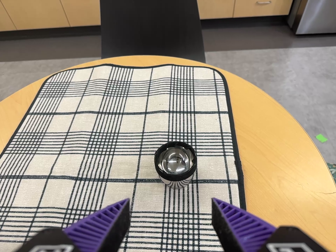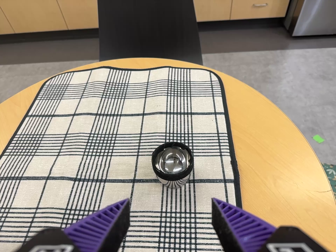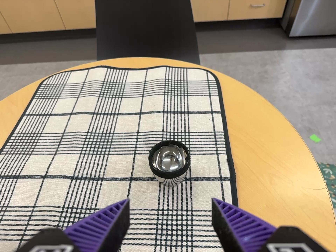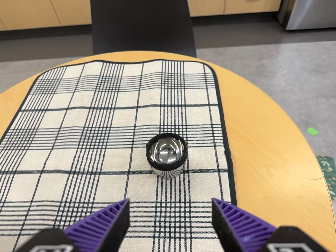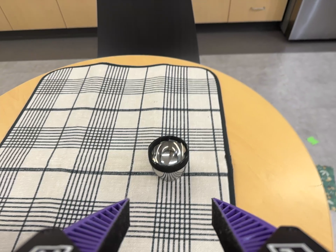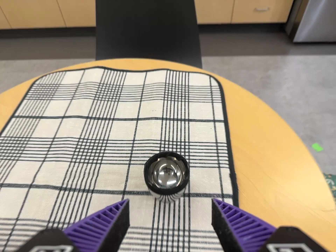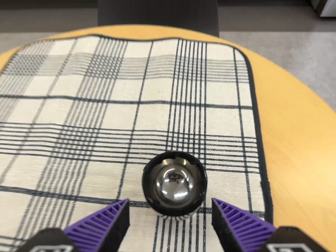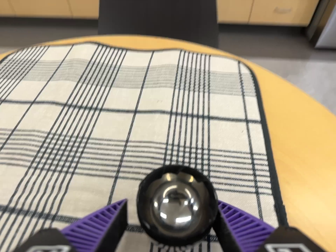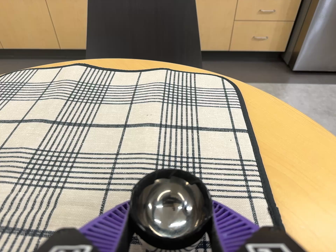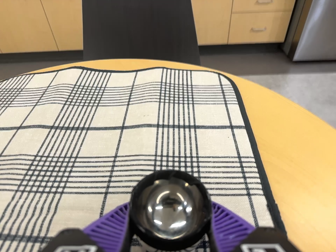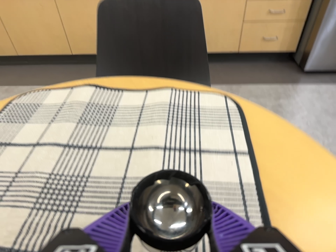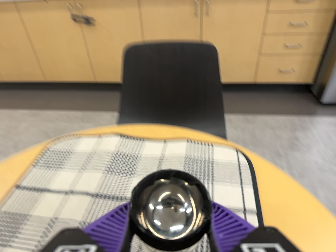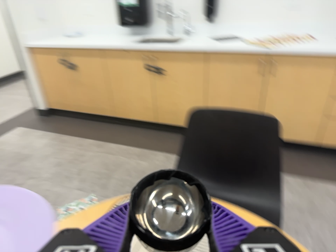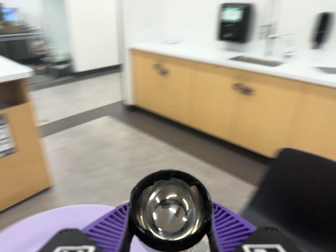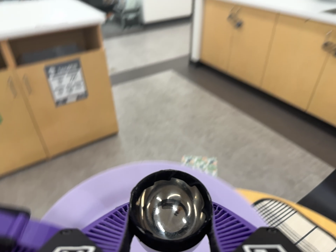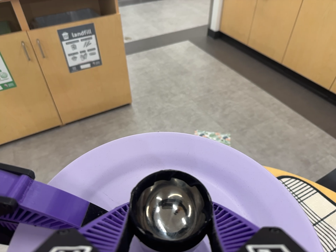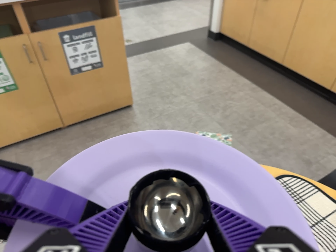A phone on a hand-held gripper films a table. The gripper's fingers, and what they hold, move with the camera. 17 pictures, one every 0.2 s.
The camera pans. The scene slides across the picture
to the right.
0.0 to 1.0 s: The camera shifts only a little, or ends up much as it began.
1.0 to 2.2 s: The camera travels toward the top of its view and forward, about 12 cm, so close, fixed things drift downward. Its aim tips toward the top of its view by about 10 degrees, and the scene shifts downward.
2.2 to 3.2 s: The scene slides to the right, as the camera pans about 45 degrees to its left. It travels to its left and toward the top of its view, about 22 cm, so close, fixed things drift to the right. It rolls about its line of sight by about 30 degrees, and the scene rotates clockwise.
The film runs backward here.
